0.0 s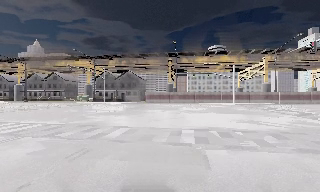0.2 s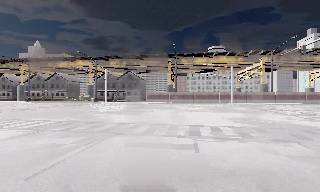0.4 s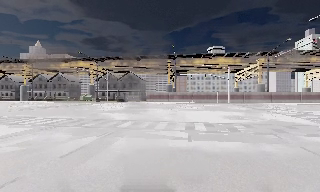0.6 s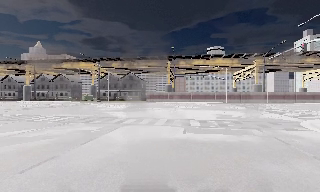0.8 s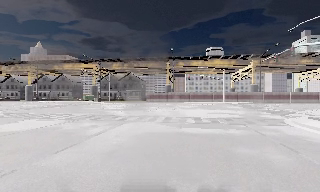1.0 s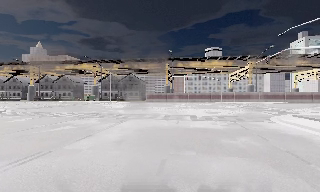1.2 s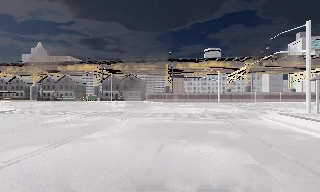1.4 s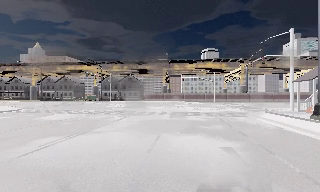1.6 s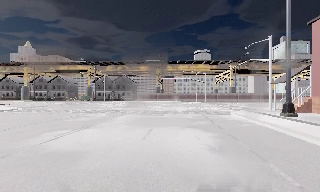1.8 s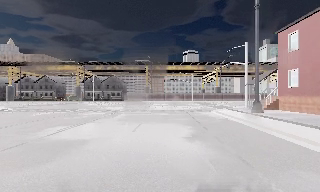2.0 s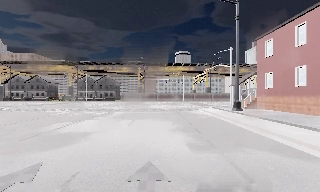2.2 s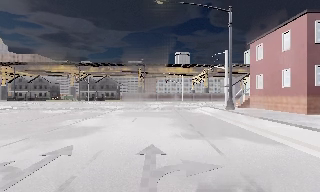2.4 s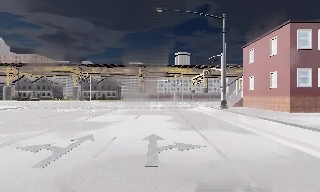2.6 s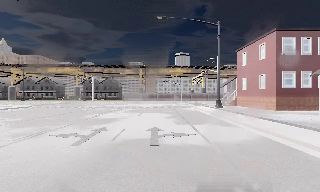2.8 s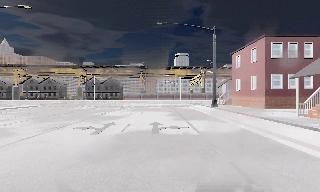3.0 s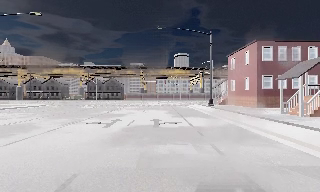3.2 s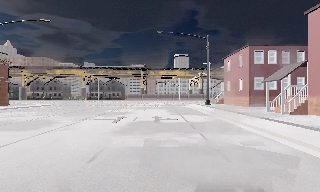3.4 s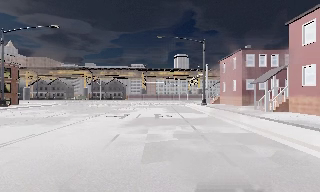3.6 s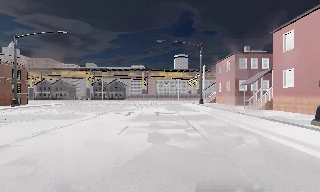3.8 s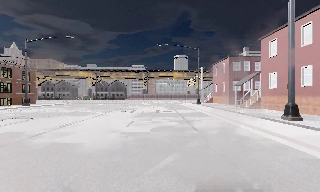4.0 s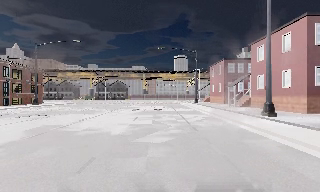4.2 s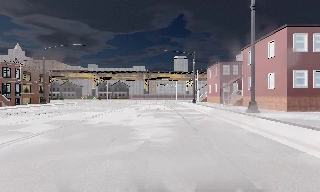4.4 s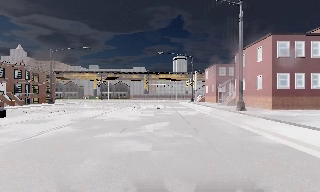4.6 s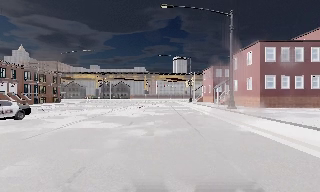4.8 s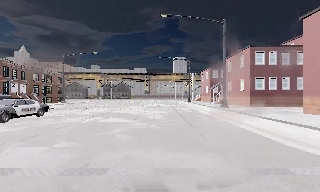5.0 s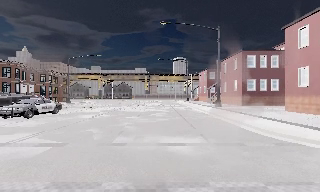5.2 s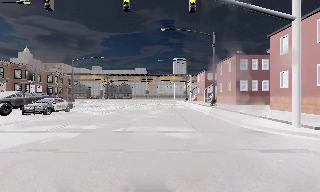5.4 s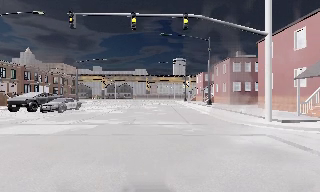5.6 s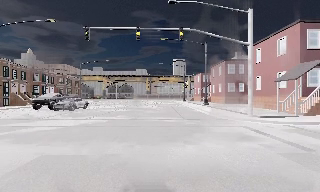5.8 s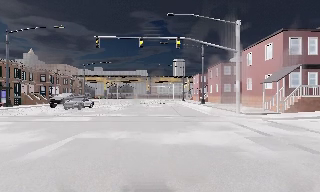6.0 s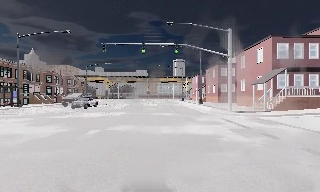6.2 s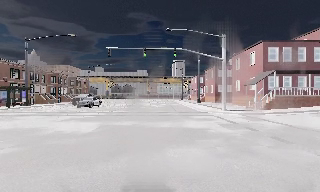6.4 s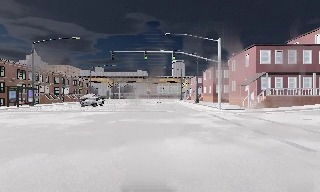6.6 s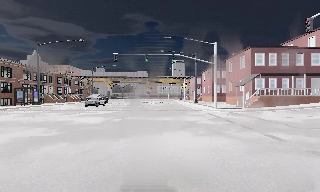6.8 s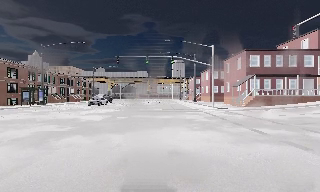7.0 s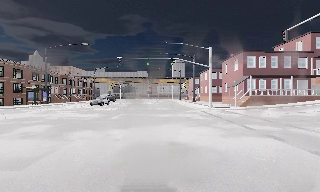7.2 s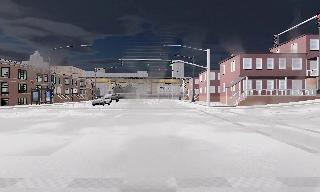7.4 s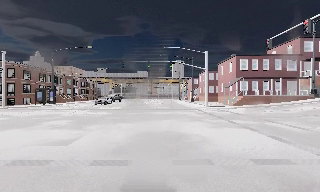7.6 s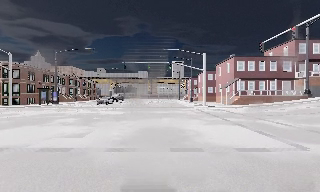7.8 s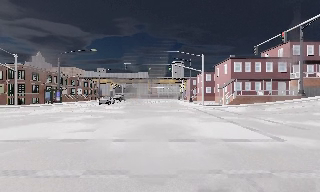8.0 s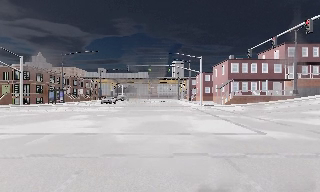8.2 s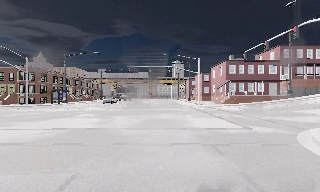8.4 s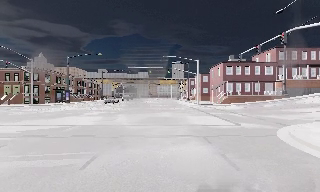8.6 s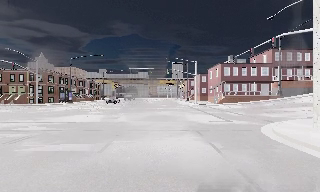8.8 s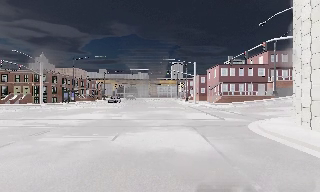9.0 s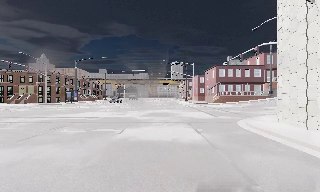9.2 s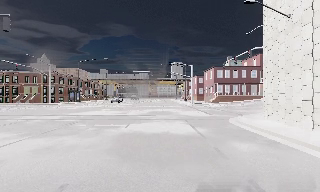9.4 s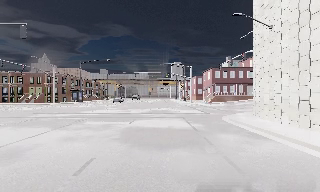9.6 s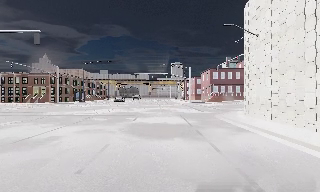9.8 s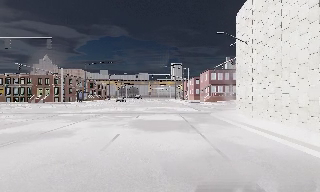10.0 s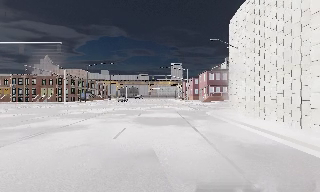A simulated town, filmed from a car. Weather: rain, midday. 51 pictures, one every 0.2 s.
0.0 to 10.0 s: The camera swings to its right by about 10 degrees, and the scene slides to the left. It travels backward, about 70 m, so what stands in front gets smaller.
The film runs backward here.
